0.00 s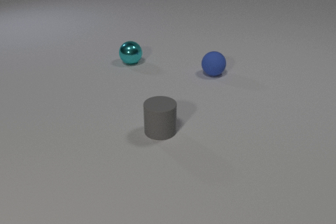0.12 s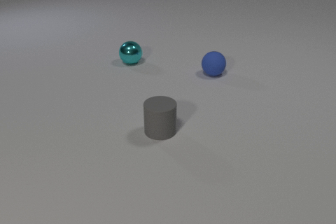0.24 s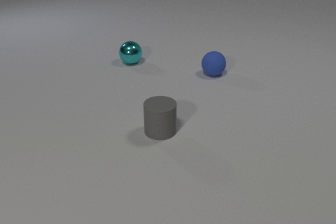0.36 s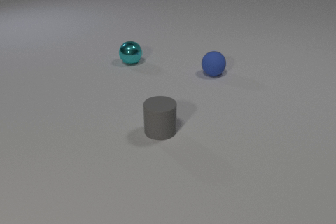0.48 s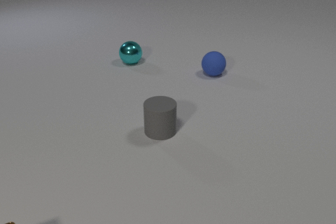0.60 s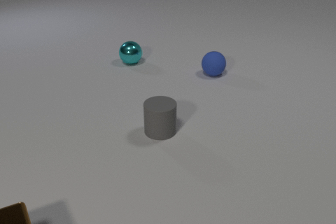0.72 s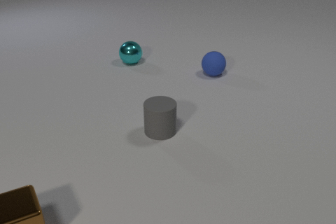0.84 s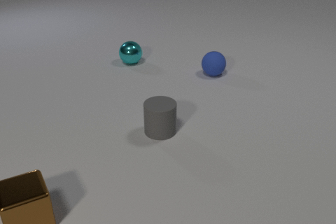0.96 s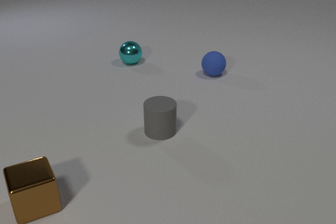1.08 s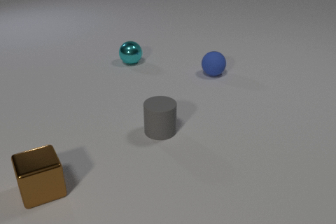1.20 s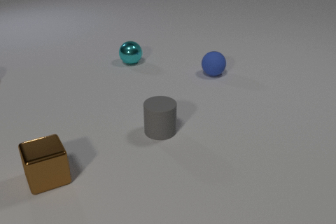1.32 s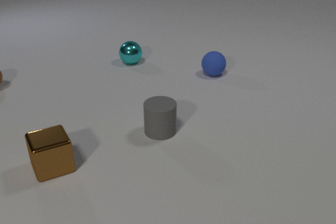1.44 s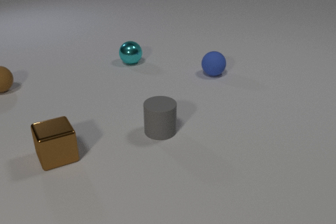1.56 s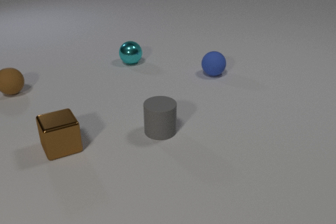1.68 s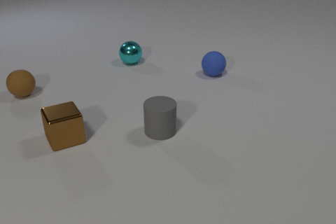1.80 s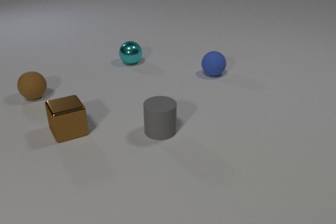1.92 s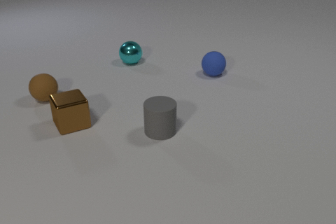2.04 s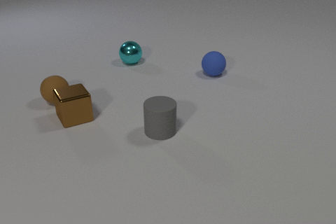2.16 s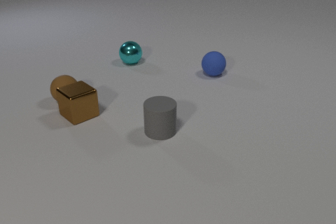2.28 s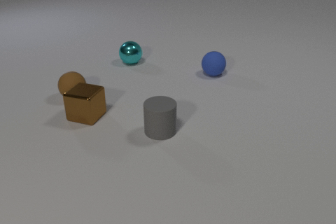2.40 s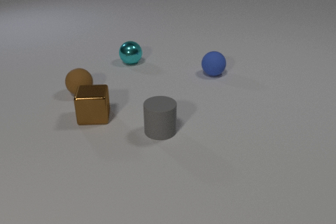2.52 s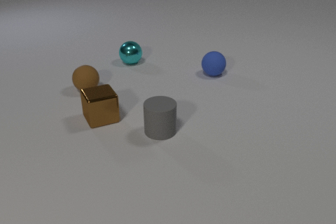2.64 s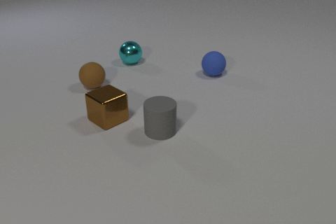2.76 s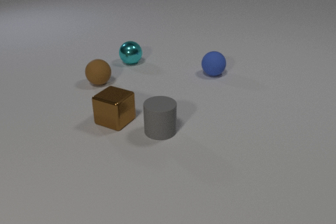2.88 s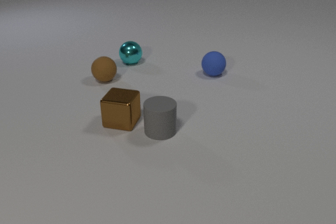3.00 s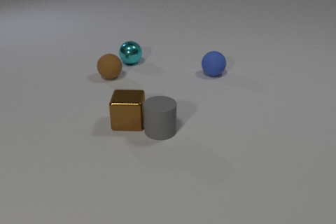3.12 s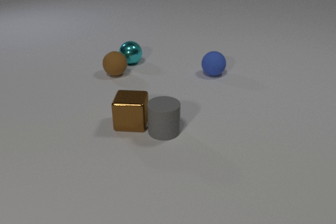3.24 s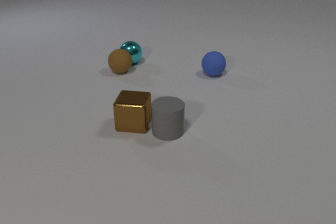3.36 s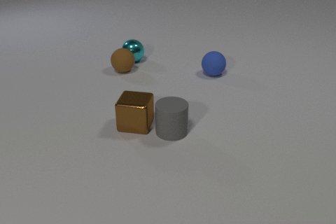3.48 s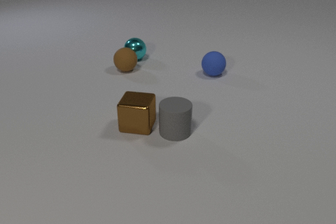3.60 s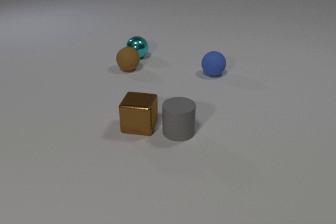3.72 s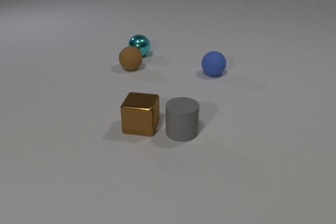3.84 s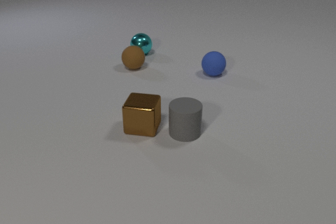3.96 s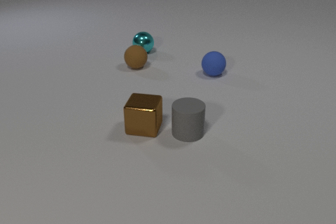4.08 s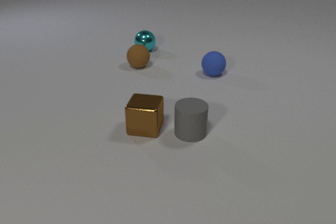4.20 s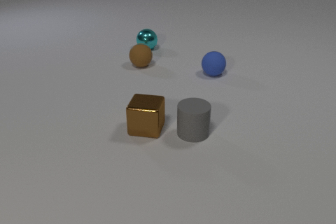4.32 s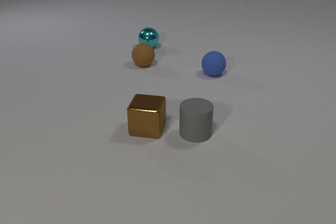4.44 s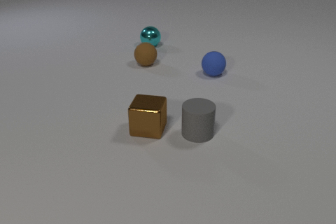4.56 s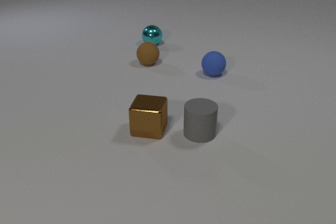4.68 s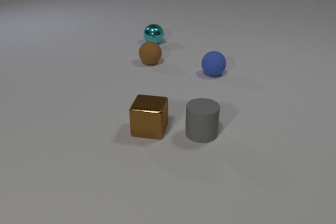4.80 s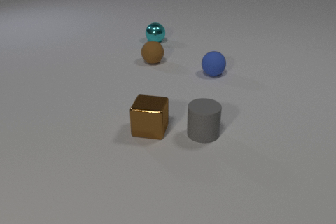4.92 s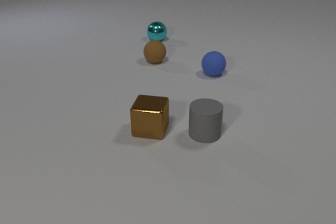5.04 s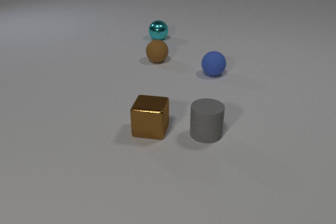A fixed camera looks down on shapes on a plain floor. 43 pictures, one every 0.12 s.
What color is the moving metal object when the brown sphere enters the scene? brown.
How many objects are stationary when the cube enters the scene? 3.
What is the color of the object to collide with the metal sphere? brown.
0.00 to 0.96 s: The brown metal cube comes in at the bottom edge, slides away from the camera and to the right.
0.96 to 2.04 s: The brown metal cube slides away from the camera. The brown rubber sphere comes in at the left edge, rolls to the right and toward the camera.
2.04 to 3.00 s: The brown metal cube slides to the right, spins so that its near face slides to the right, counterclockwise seen from above. The brown rubber sphere rolls to the right and away from the camera. The brown metal cube and the brown rubber sphere collide. The brown metal cube and the gray rubber cylinder collide.
3.00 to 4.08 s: The brown metal cube slides to the right and toward the camera. The brown rubber sphere rolls to the right and away from the camera. The cyan metal sphere rolls away from the camera and to the right. The gray rubber cylinder slides to the right. The brown rubber sphere and the cyan metal sphere collide.
4.08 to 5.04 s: The brown rubber sphere rolls to the right and away from the camera. The cyan metal sphere rolls away from the camera and to the right. The gray rubber cylinder slides to the right.
